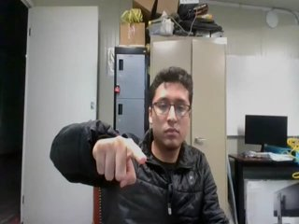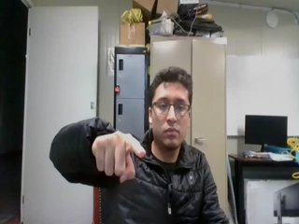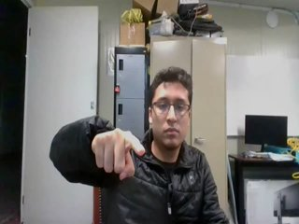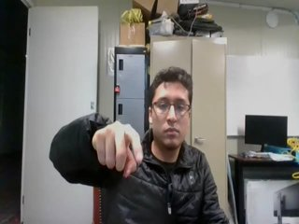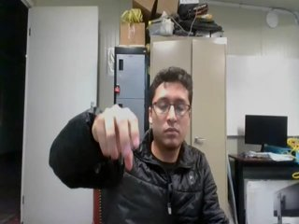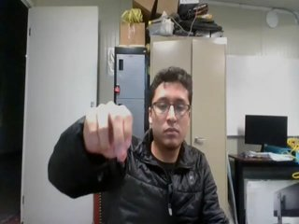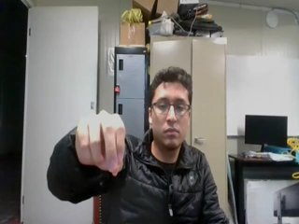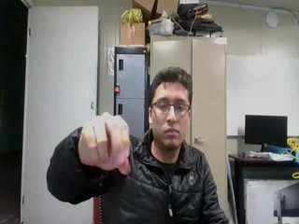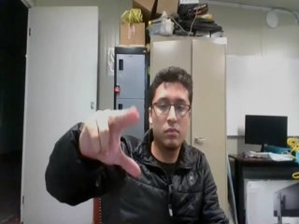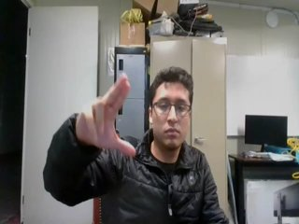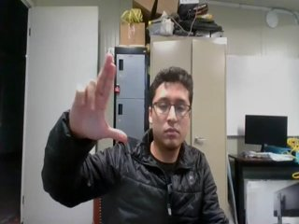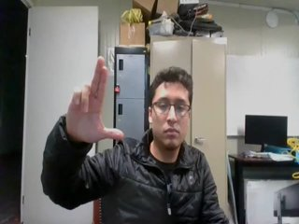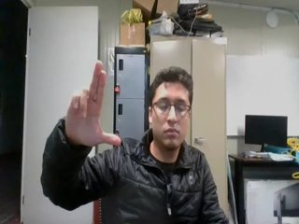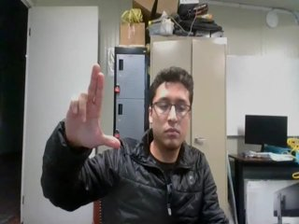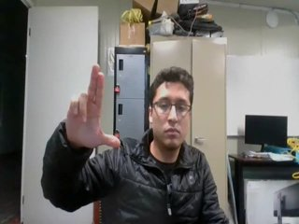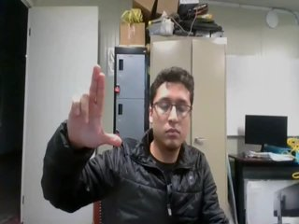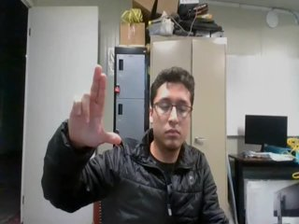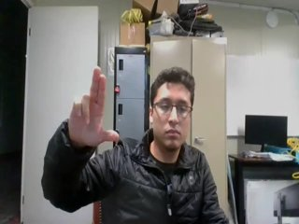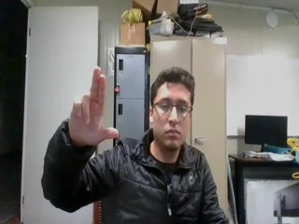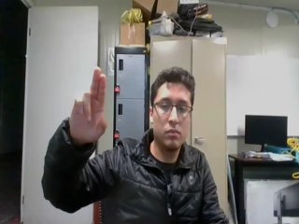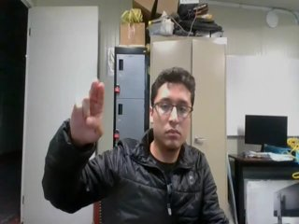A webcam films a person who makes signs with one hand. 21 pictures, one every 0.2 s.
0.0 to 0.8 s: Pointing with one finger.
0.9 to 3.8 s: Zoom in.
